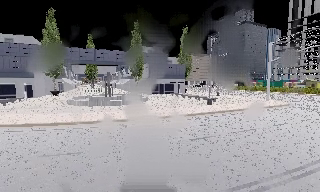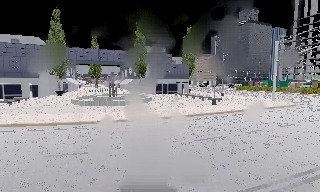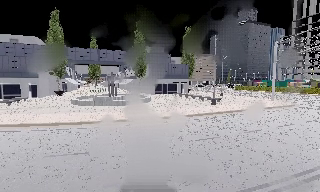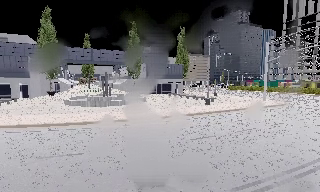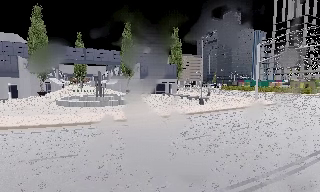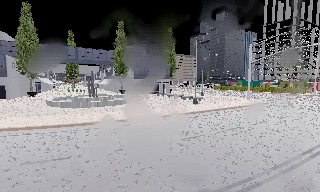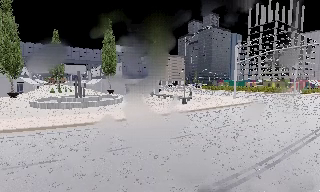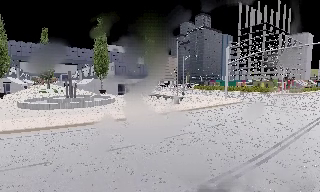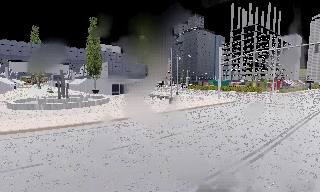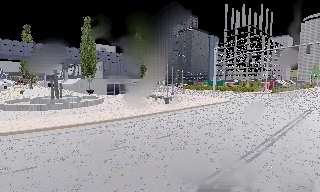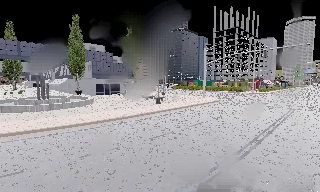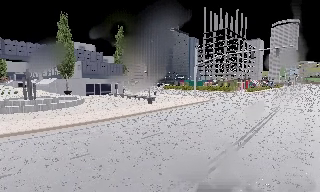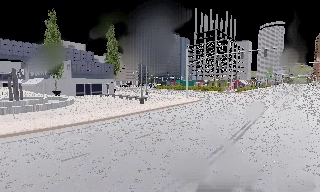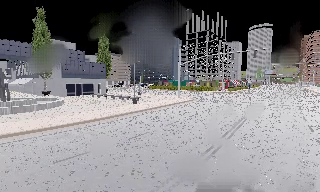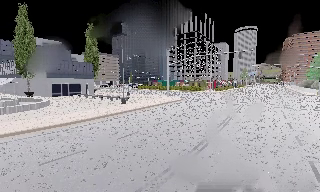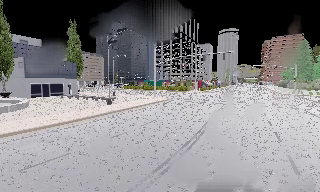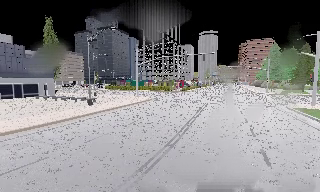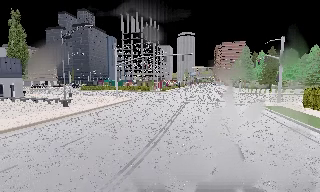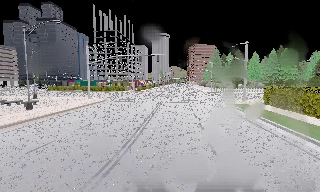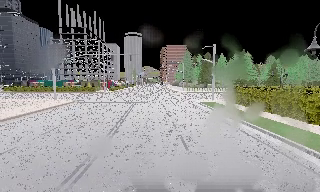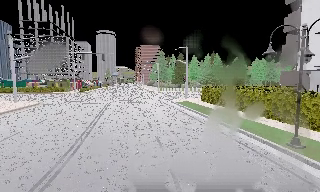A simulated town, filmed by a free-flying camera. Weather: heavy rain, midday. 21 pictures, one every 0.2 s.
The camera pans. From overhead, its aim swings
clockwise.
The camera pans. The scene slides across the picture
to the left.
0.0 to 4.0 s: The scene slides to the left, as the camera pans about 80 degrees to its right. It travels to its left, about 1 m.
The film runs backward here.
